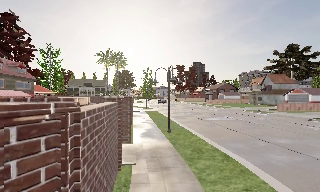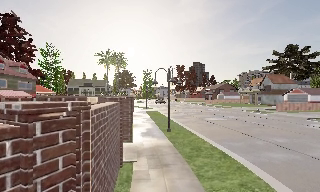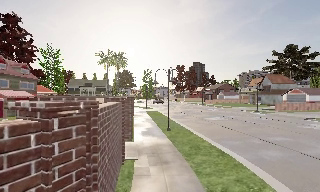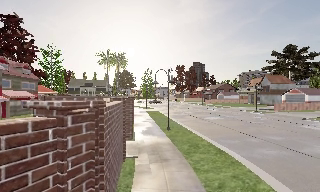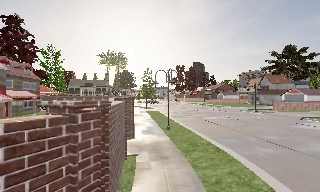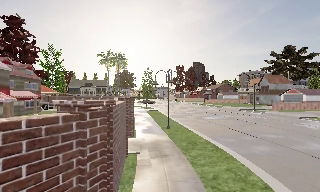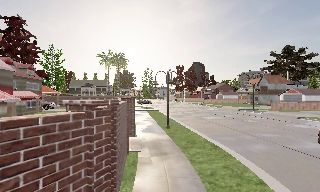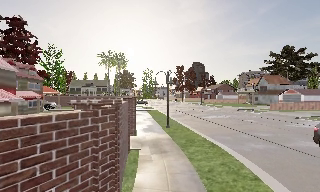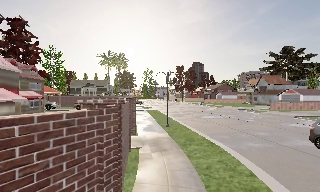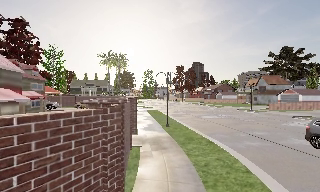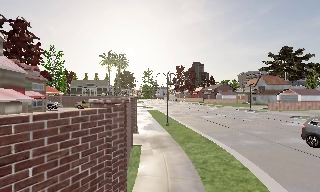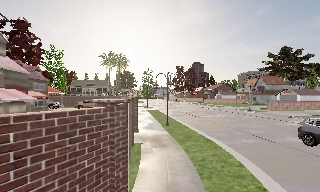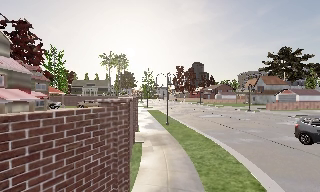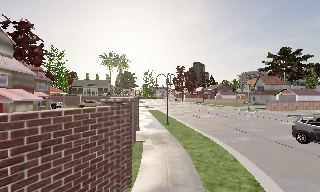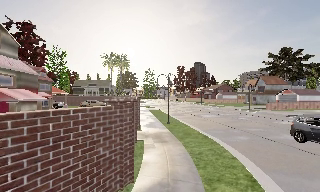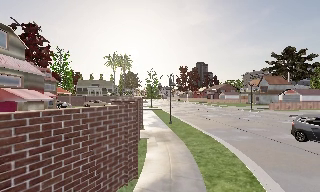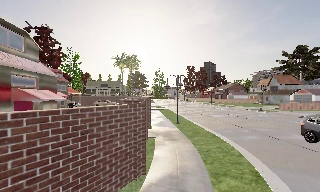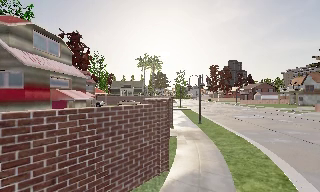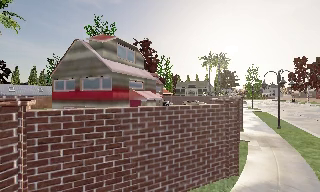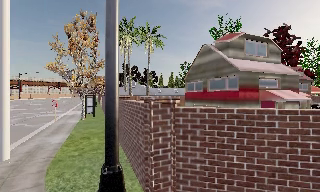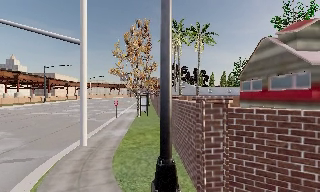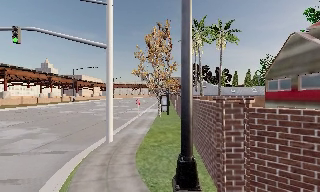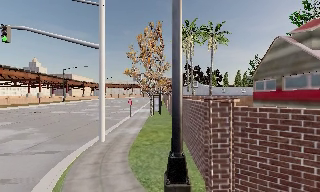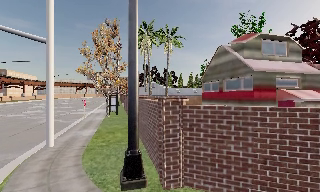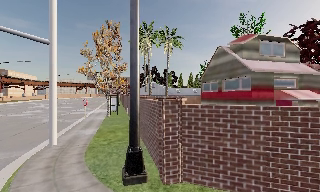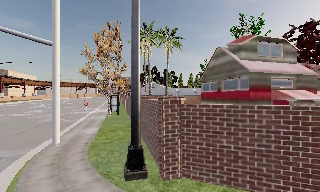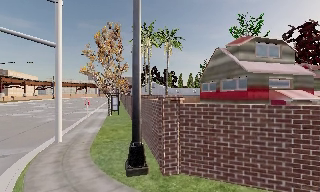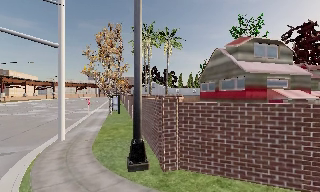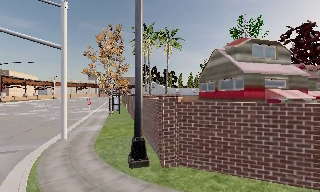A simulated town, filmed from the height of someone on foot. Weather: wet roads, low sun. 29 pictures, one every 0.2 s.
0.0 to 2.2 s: The camera travels backward, about 2.5 m, so what stands in front gets smaller.
2.2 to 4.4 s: The camera swings to its left by about 100 degrees, and the scene slides to the right. It travels backward, about 2.5 m.
4.4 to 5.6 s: The camera pans to its right, which is clockwise from overhead, by about 15 degrees. It travels backward, about 1.5 m, so what stands in front gets smaller.
The film runs backward here.
